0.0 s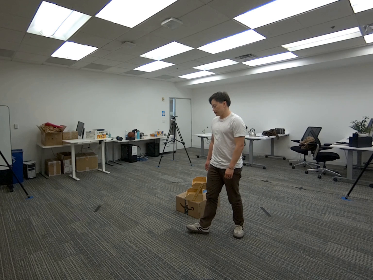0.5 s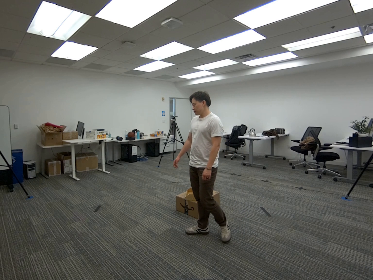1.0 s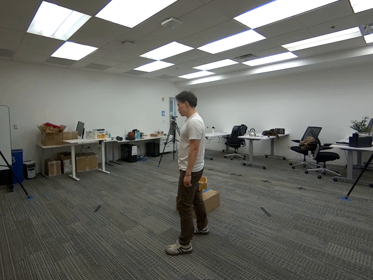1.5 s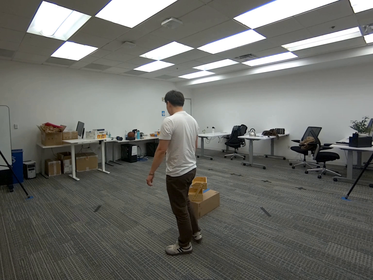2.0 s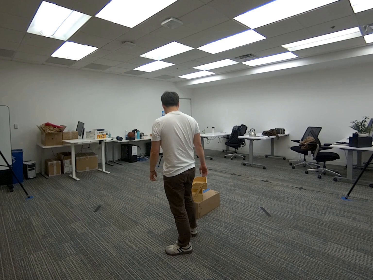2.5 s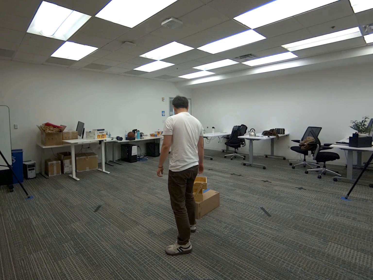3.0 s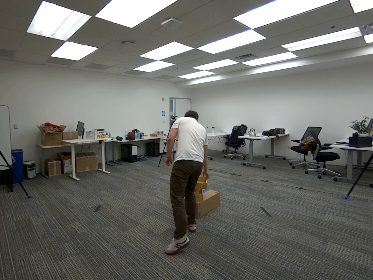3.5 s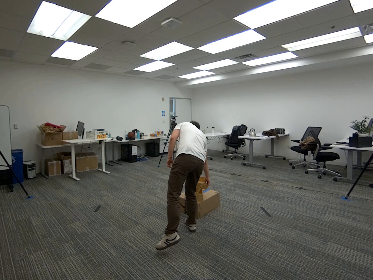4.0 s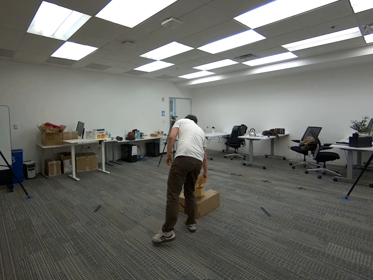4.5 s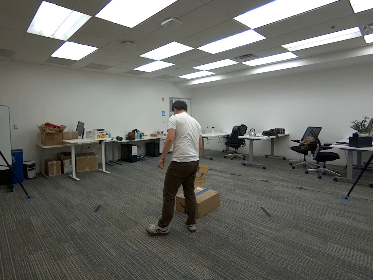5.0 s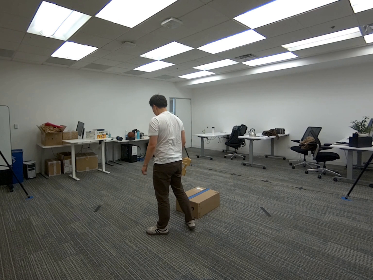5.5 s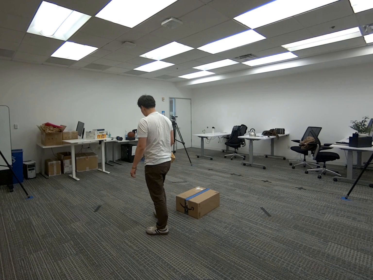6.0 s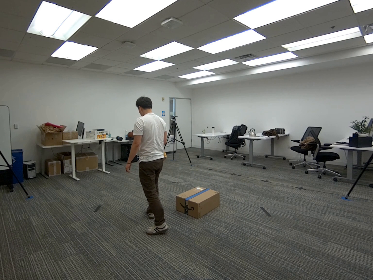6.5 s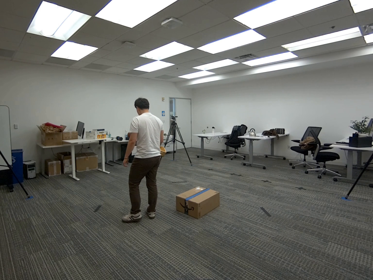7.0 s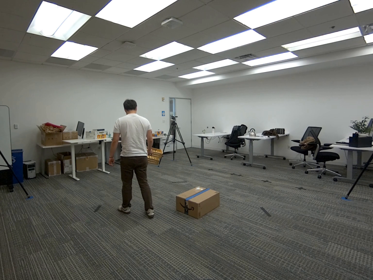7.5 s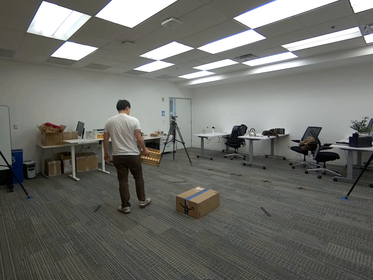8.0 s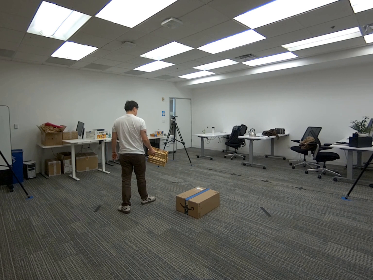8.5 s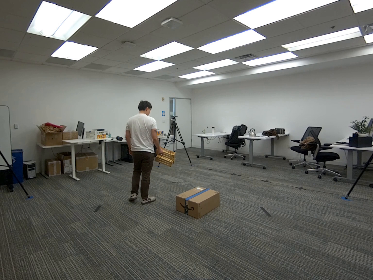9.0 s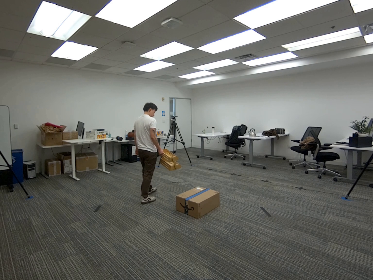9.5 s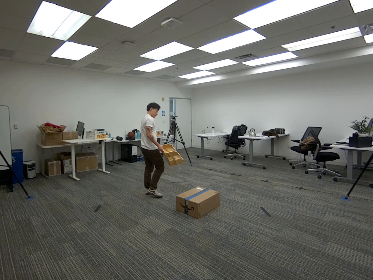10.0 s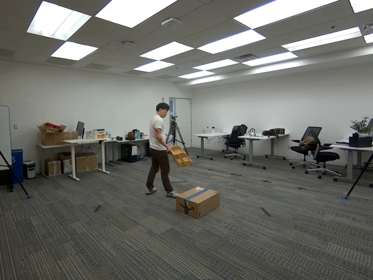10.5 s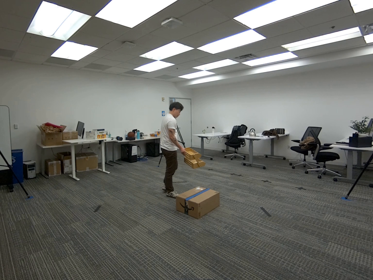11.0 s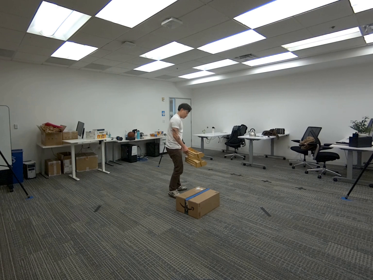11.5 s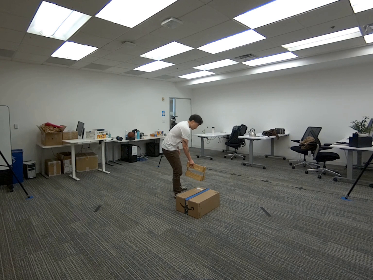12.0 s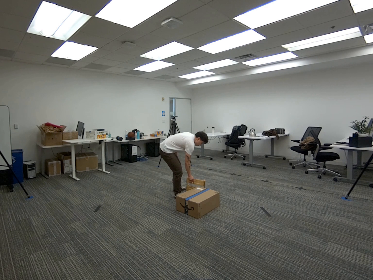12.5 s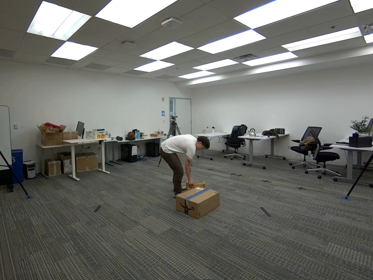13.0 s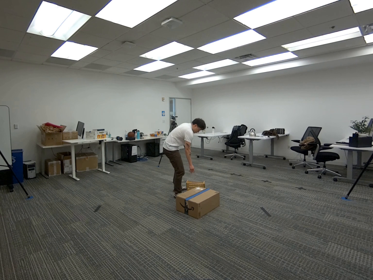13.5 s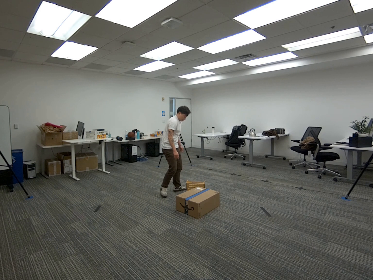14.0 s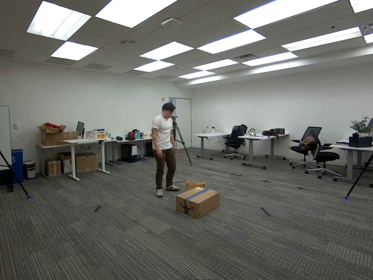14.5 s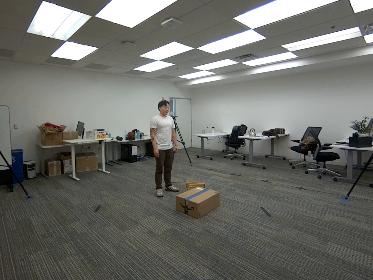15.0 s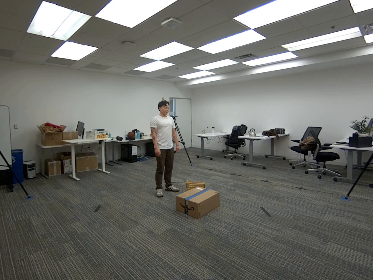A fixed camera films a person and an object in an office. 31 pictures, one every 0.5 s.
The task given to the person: Walk over to the wooden crate on the big brown box and pick up the wooden crate and place on the ground.
